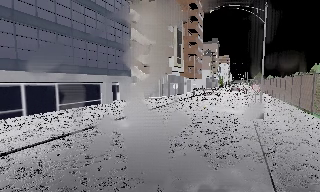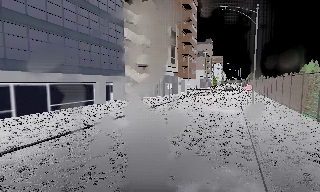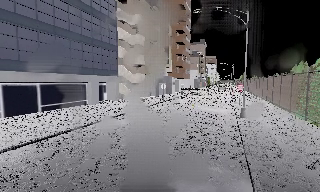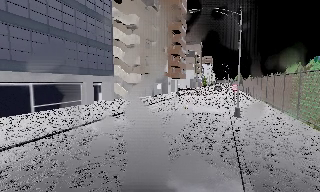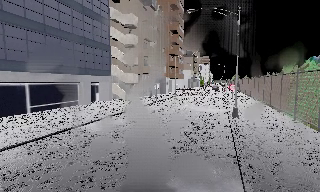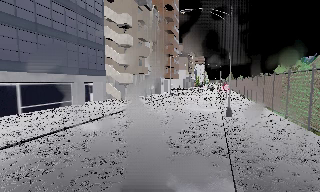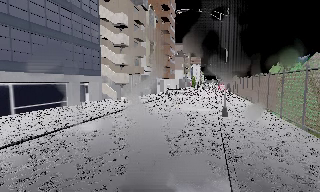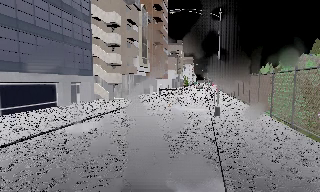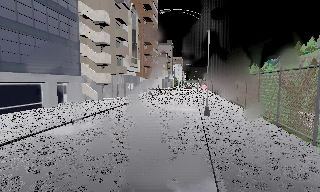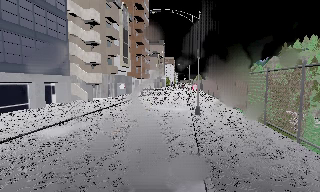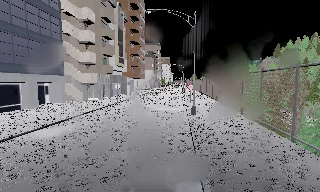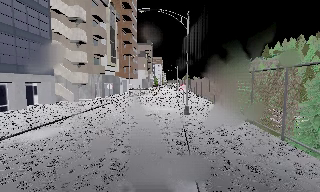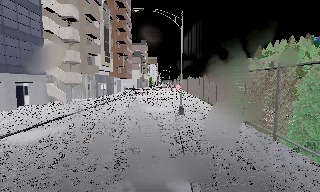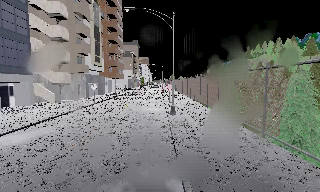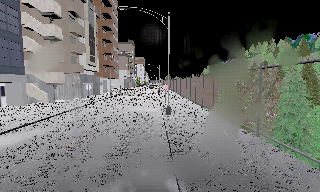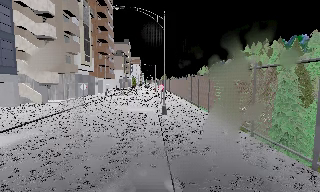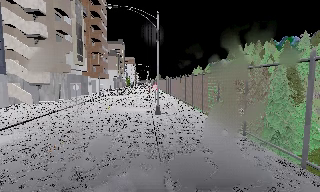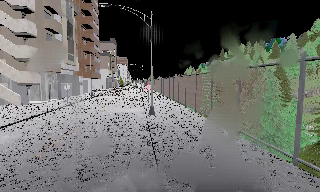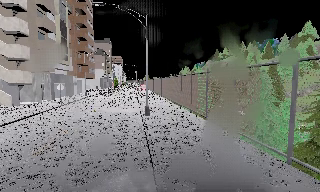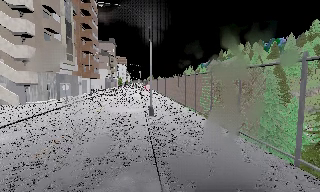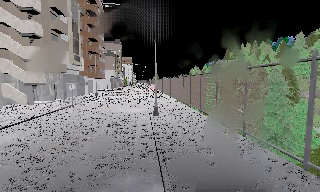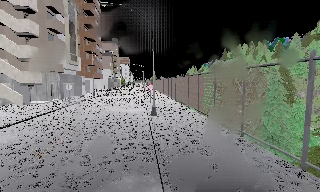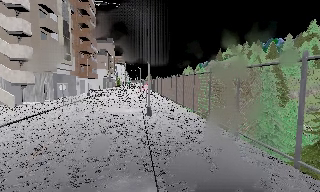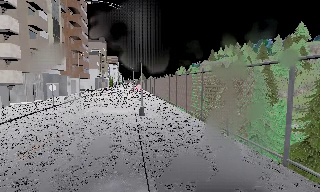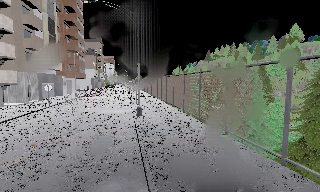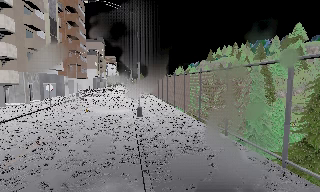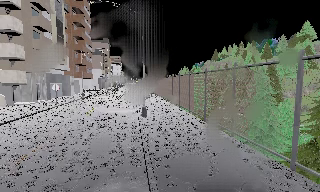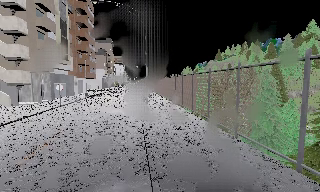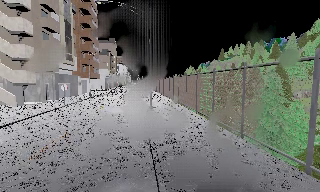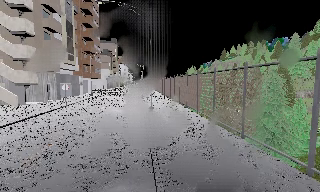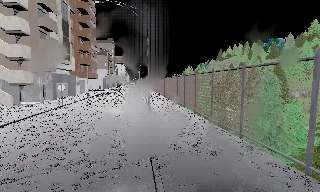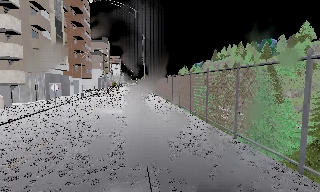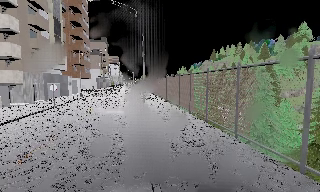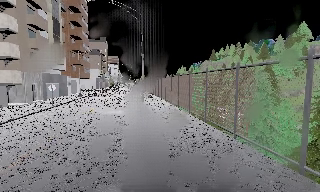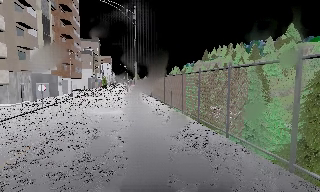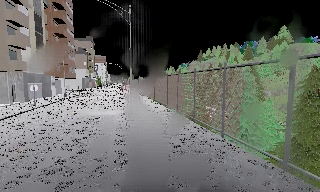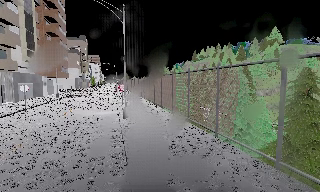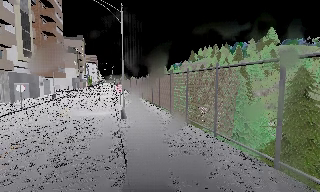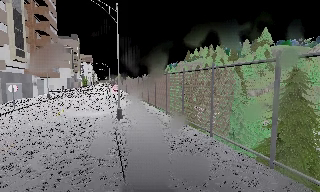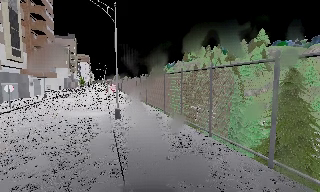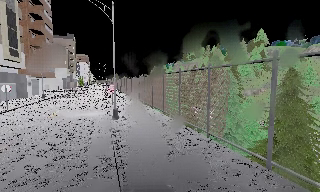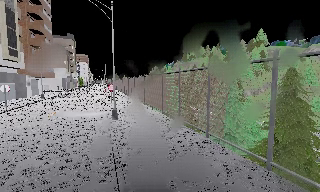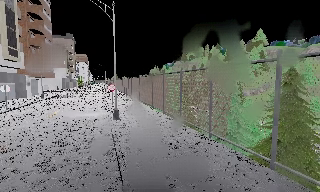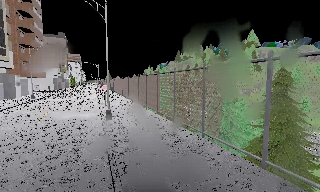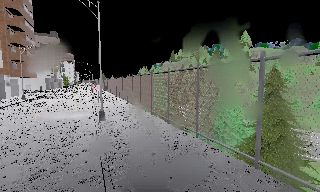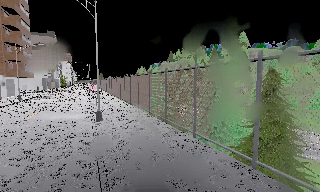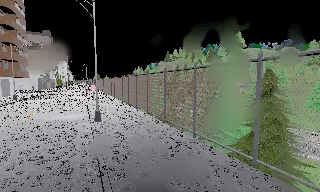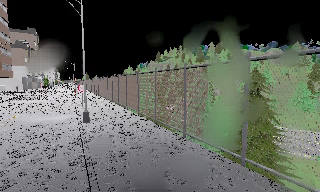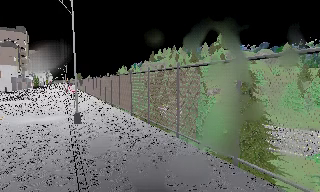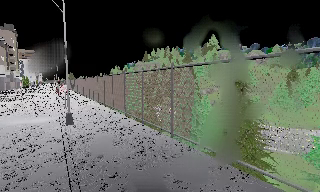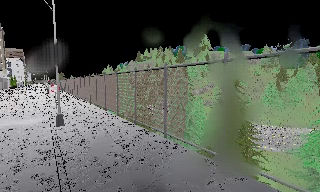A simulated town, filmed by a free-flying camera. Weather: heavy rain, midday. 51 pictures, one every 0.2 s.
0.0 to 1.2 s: The camera shifts only a little, or ends up much as it began.
1.2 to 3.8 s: The camera pans to its right, which is clockwise from overhead, by about 25 degrees. It travels forward, about 0.5 m, so what stands in front looms larger.
3.8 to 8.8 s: The scene slides to the left, as the camera pans about 15 degrees to its right. It travels forward, about 1 m, so what stands in front looms larger.
8.8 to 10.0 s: The camera swings to its right by about 10 degrees, and the scene slides to the left.
The film runs forward here.
